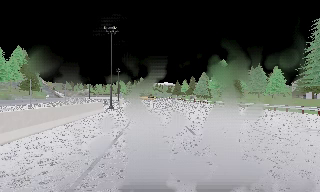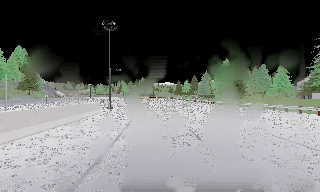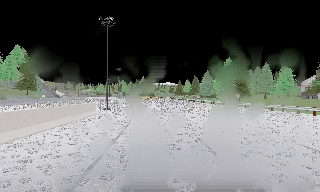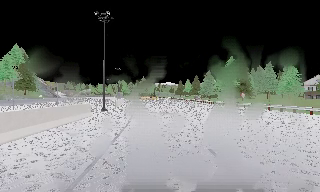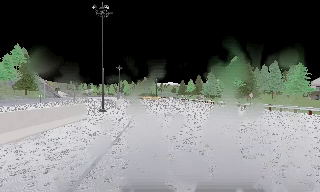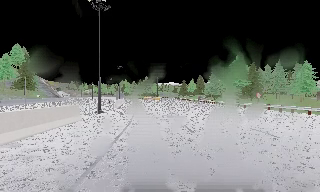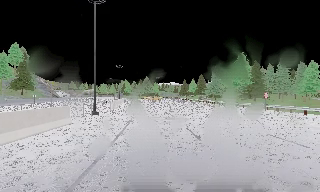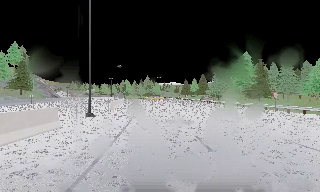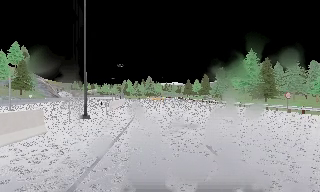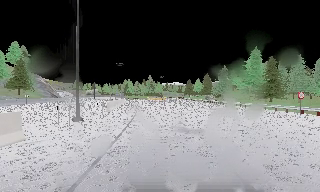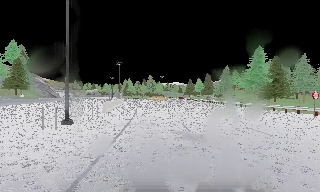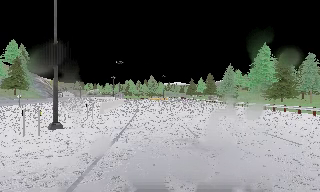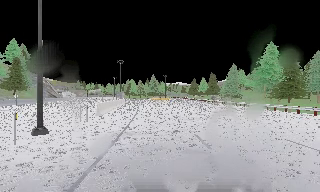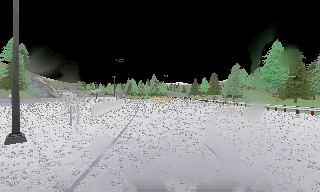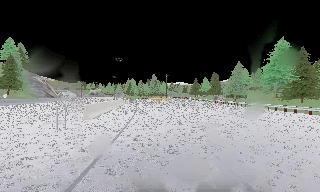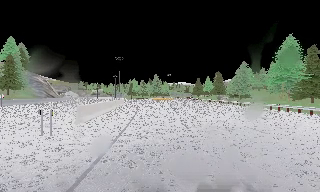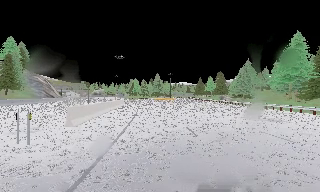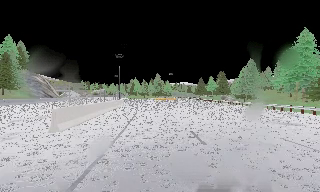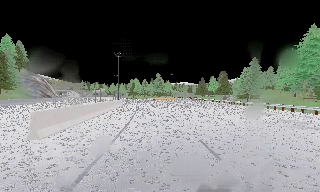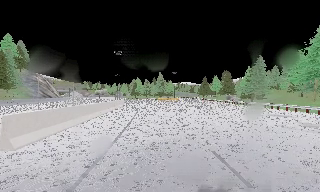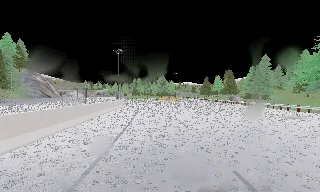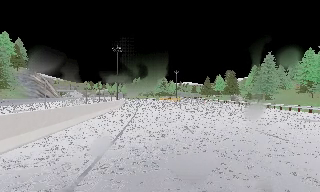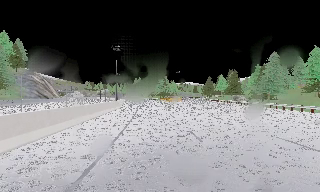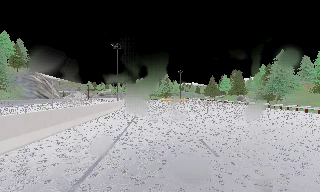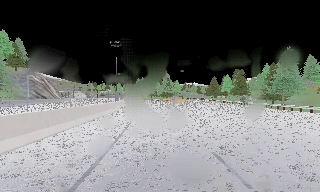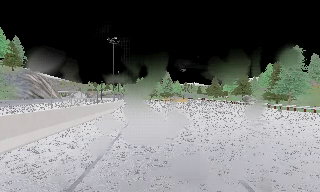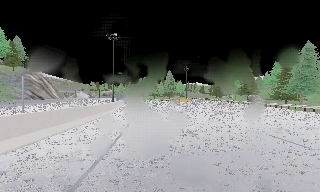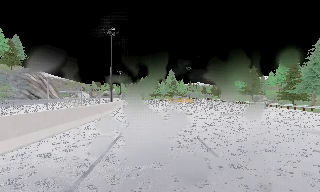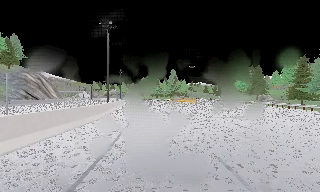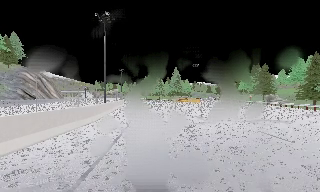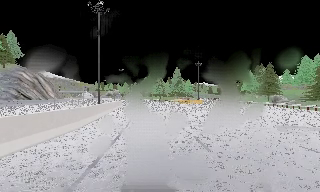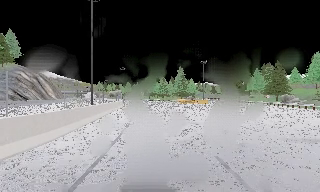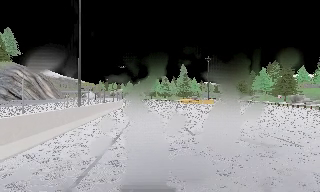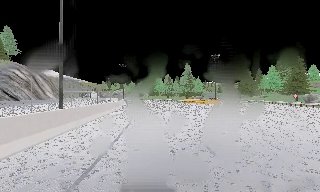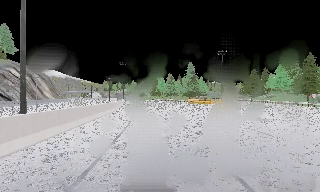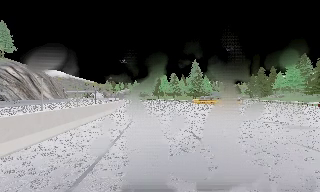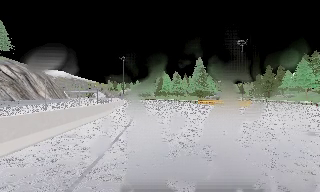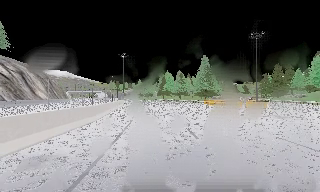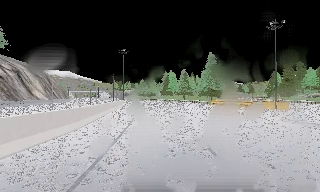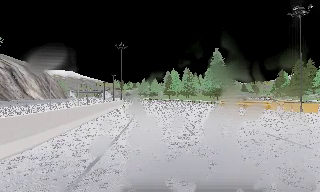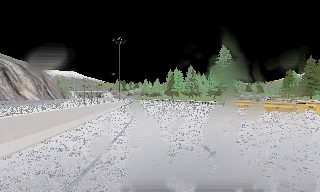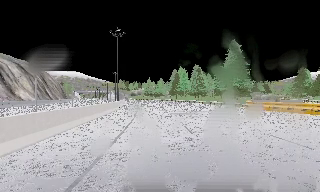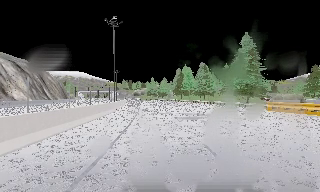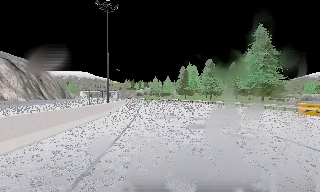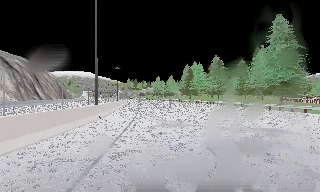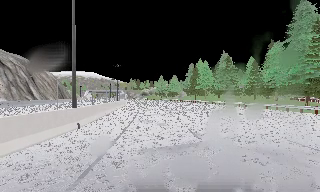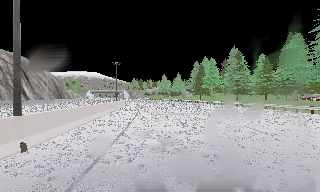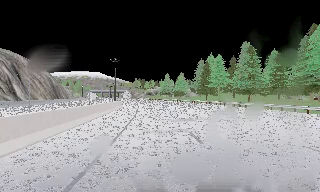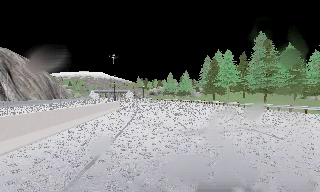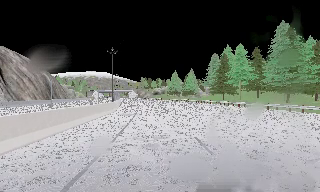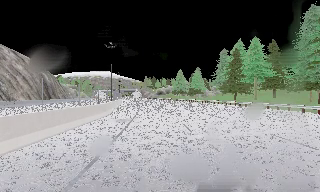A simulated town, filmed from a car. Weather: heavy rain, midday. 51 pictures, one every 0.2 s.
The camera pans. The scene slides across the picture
to the right.
The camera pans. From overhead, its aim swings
counterclockwise.
0.0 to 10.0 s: The camera swings to its left by about 35 degrees, and the scene slides to the right. It travels forward, about 115 m. It gains speed.
The film runs forward here.
